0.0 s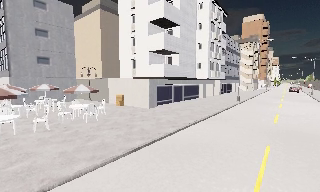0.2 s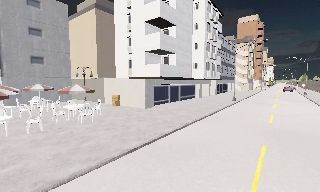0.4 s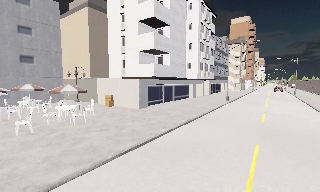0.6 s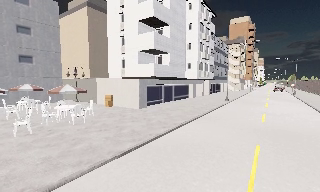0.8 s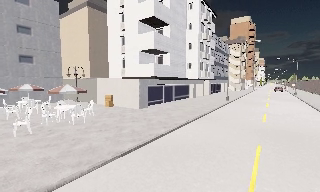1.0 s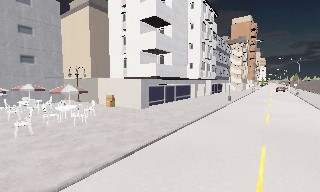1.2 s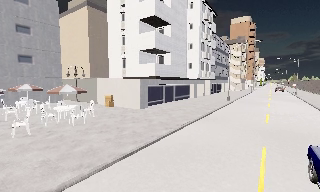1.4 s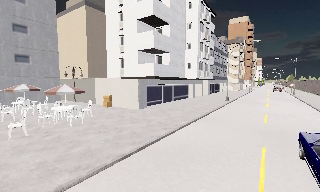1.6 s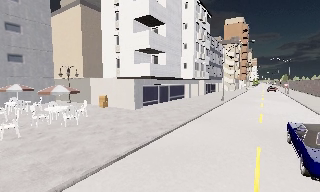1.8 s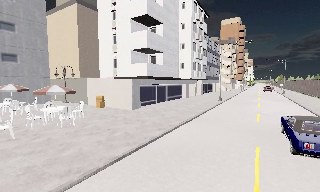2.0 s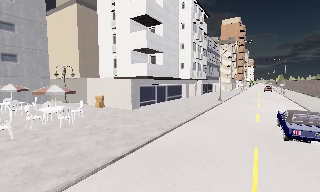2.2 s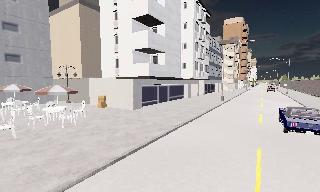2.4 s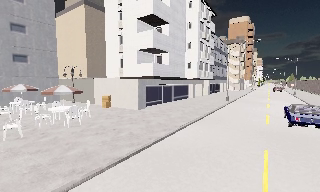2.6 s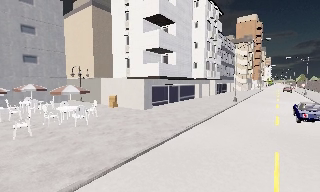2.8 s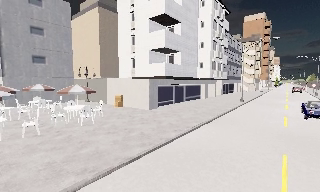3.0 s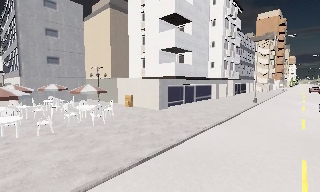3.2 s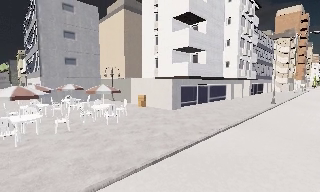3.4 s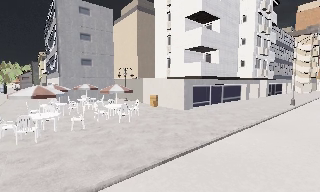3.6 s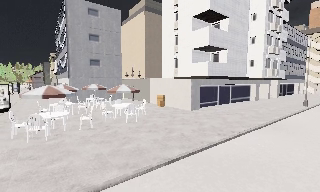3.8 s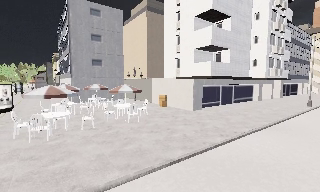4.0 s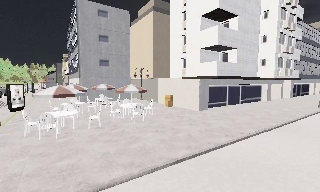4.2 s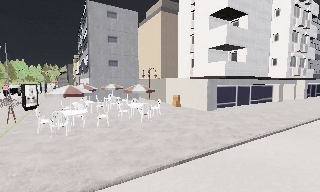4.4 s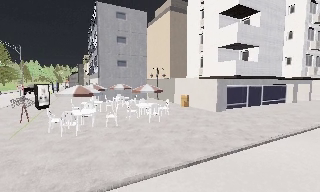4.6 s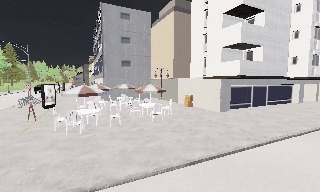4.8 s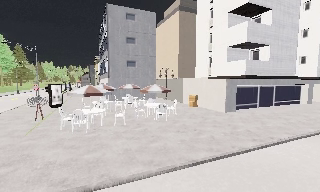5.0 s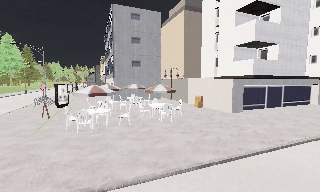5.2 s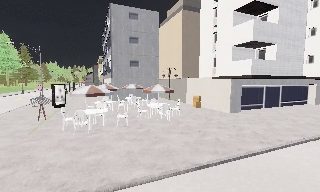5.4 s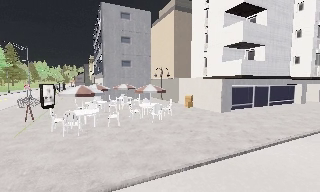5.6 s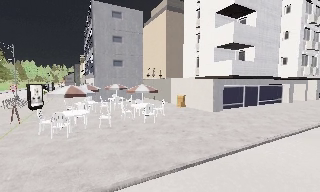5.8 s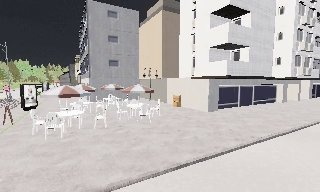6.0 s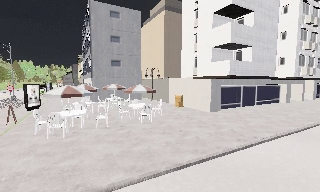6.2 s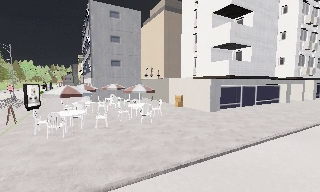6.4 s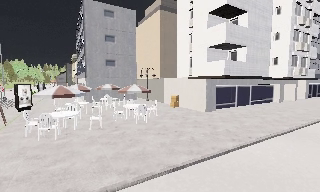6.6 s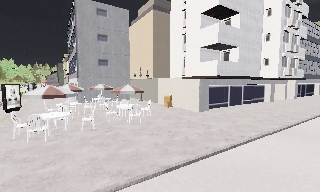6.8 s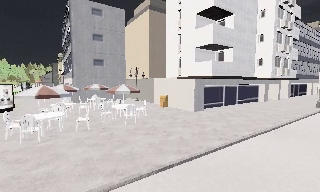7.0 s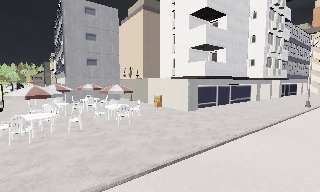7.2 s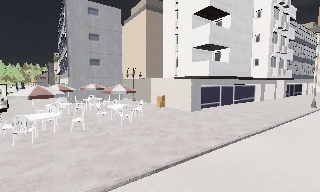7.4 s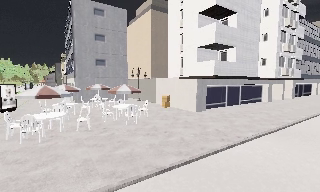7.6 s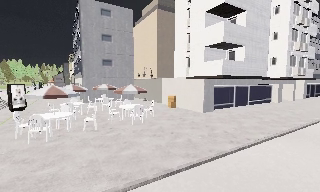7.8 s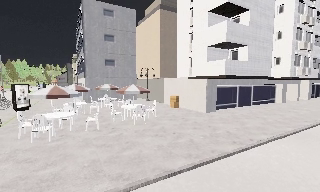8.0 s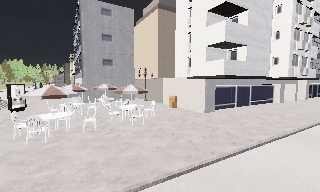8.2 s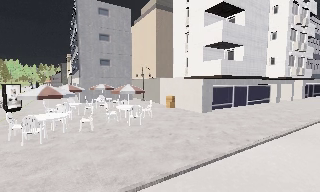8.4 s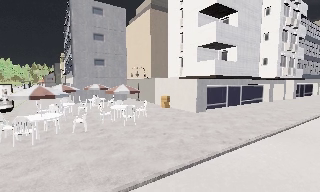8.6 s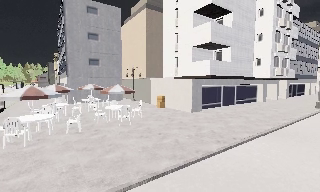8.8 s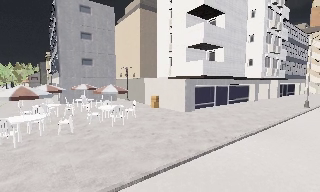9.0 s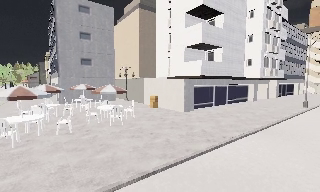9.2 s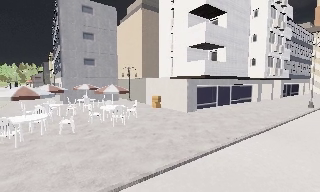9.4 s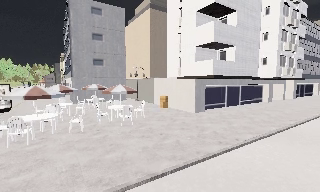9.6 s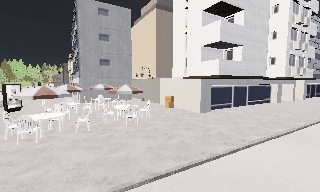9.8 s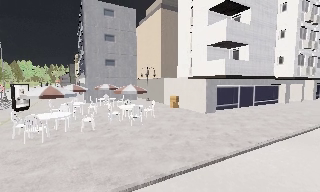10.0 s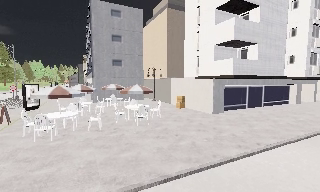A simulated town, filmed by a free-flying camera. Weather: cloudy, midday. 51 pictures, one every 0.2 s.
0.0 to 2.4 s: The camera travels forward, about 0.5 m, so what stands in front looms larger.
2.4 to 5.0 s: The camera swings to its left by about 35 degrees, and the scene slides to the right.
5.0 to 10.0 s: The camera travels forward and to its right, about 1 m, so what stands in front looms larger.
The film runs forward here.
